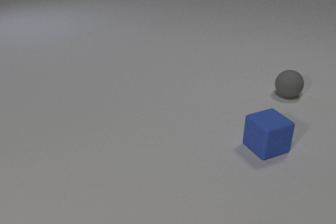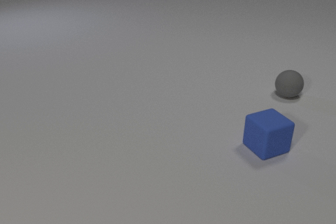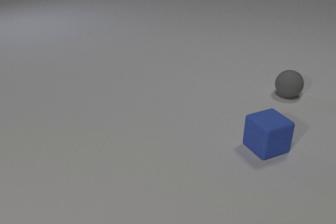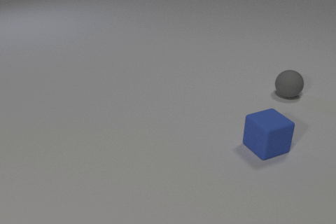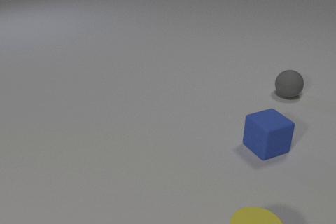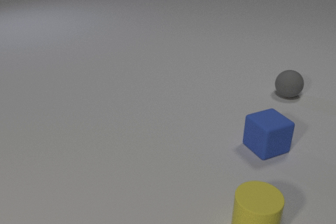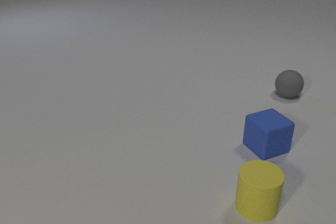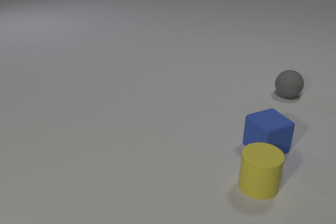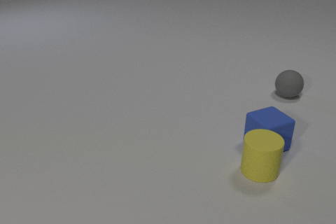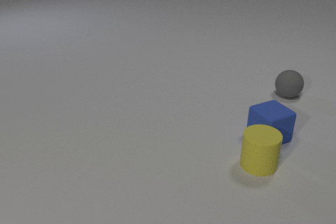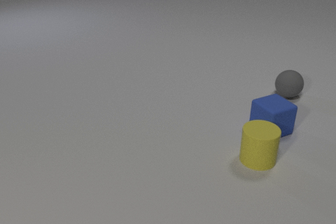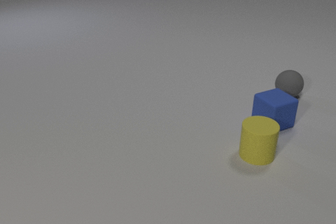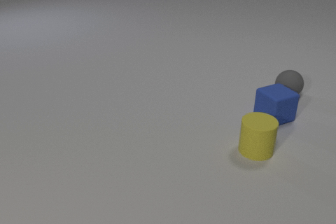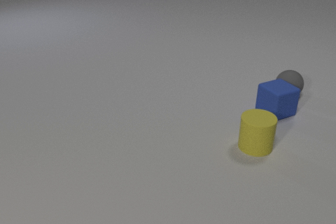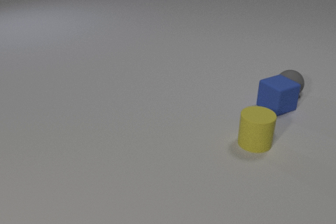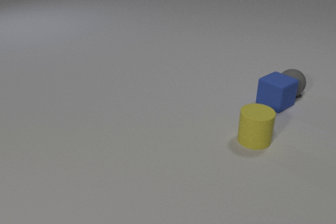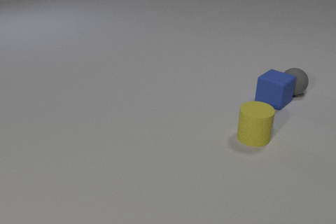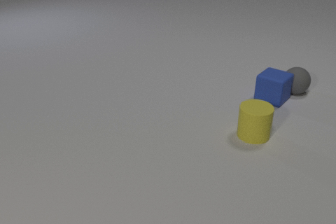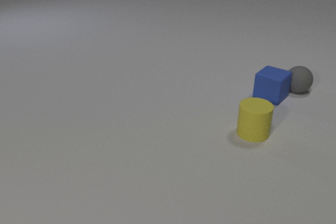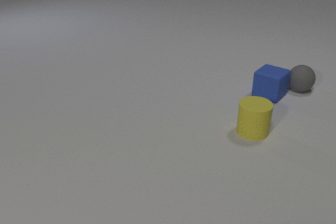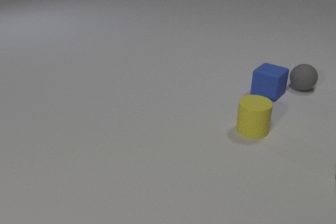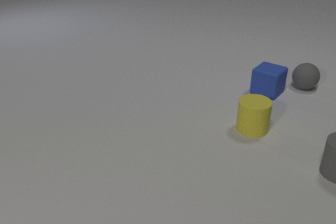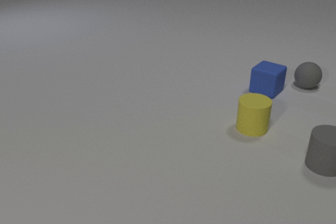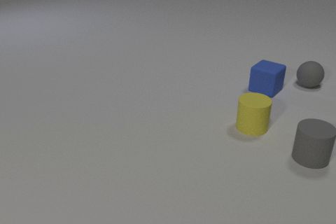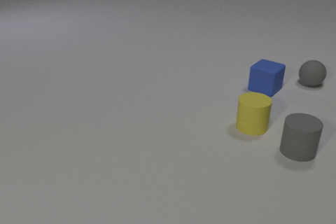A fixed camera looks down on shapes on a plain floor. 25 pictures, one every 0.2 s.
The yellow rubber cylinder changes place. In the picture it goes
away from the camera.
The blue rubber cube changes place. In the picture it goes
away from the camera.
0.0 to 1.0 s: The yellow rubber cylinder comes in at the bottom edge, slides away from the camera.
1.0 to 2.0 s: The yellow rubber cylinder slides away from the camera. The blue rubber cube slides away from the camera. The yellow rubber cylinder and the blue rubber cube collide.
2.0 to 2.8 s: The yellow rubber cylinder slides away from the camera. The blue rubber cube slides away from the camera. The blue rubber cube and the gray rubber sphere collide.
2.8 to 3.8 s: The yellow rubber cylinder slides away from the camera. The blue rubber cube slides away from the camera, spins so that its near face slides to the right, counterclockwise seen from above. The gray rubber sphere rolls away from the camera and to the right.
3.8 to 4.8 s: The yellow rubber cylinder slides away from the camera. The blue rubber cube slides away from the camera. The gray rubber sphere rolls away from the camera and to the right. The gray rubber cylinder comes in at the right edge, slides to the left and away from the camera.
What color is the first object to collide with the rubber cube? yellow.
Are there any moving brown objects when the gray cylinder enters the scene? no.
Are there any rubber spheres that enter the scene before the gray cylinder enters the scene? no.
